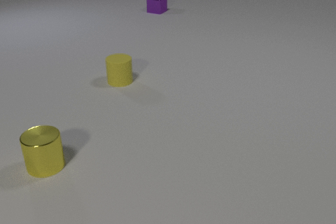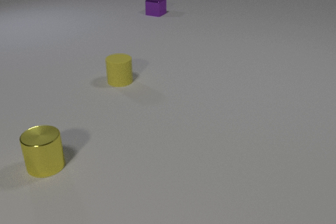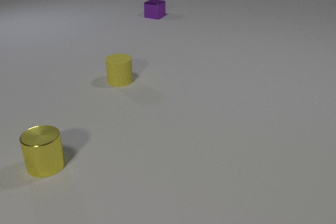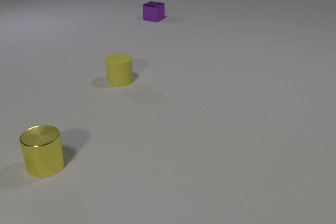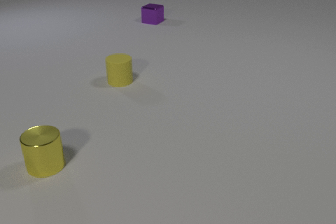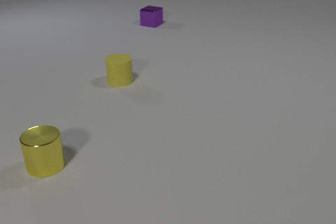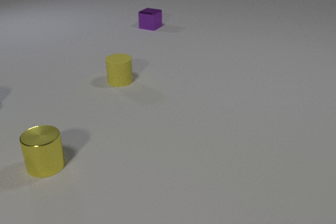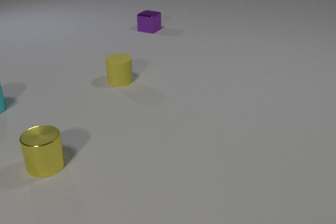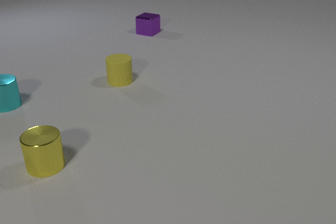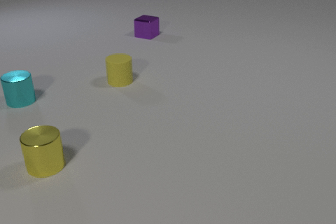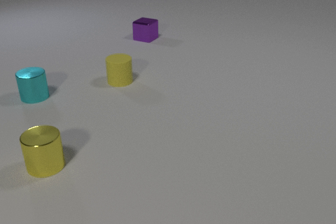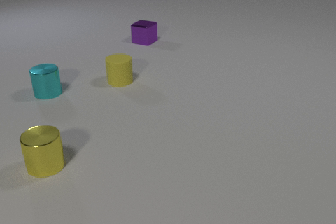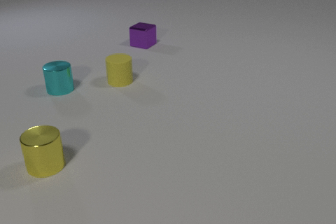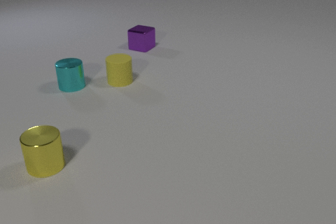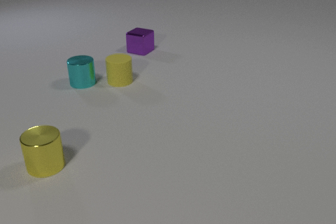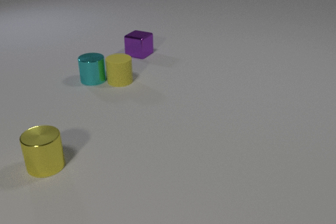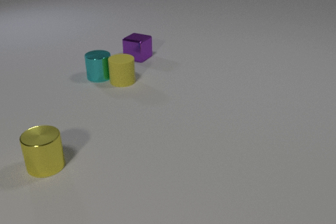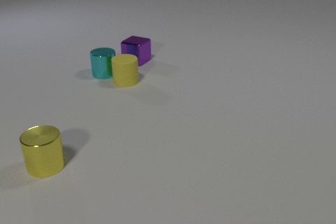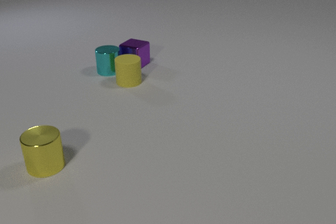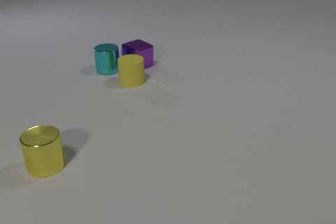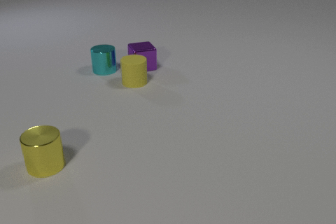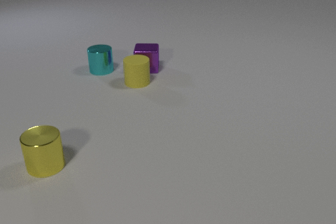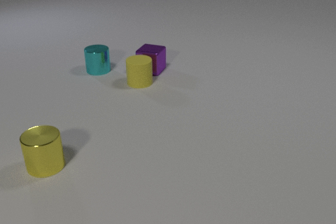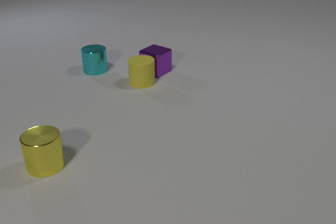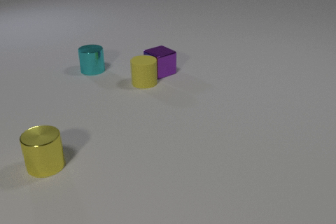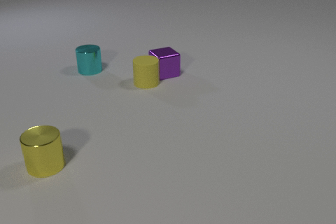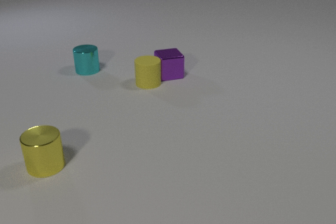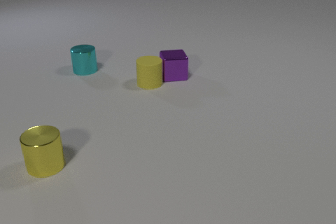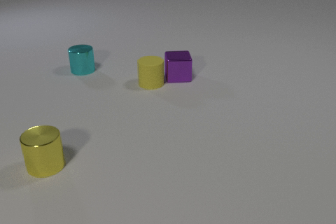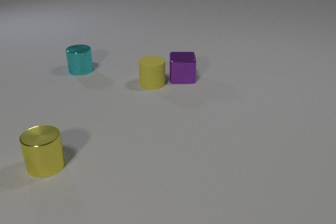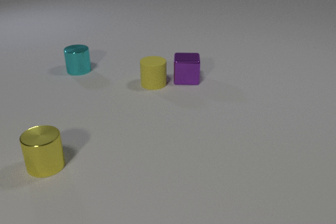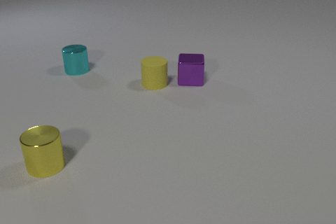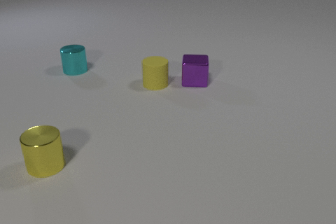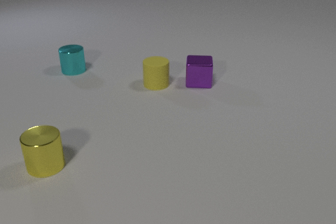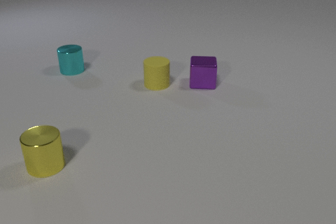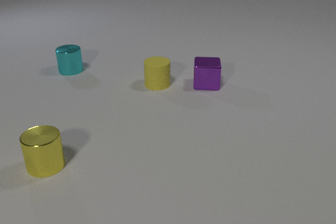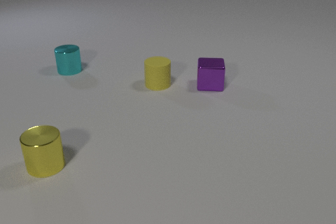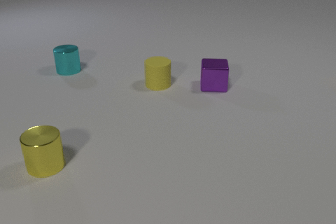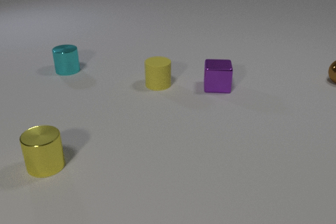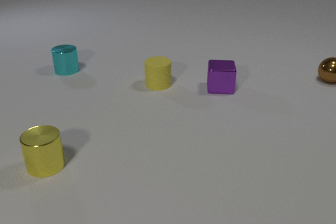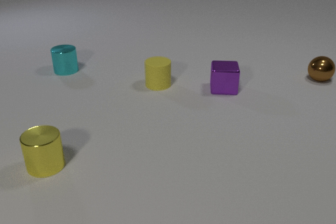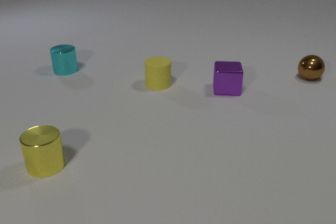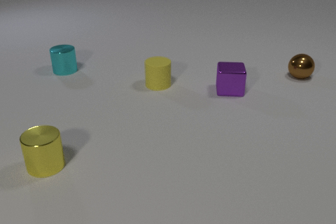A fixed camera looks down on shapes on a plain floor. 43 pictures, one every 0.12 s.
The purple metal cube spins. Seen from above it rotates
clockwise.
The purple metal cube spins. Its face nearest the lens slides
to the left.
0.00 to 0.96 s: The cyan metal cylinder comes in at the left edge, slides to the right. The purple metal cube slides toward the camera.
0.96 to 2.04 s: The cyan metal cylinder slides to the right and away from the camera. The purple metal cube slides toward the camera. The yellow rubber cylinder slides to the right. The cyan metal cylinder and the yellow rubber cylinder collide.
2.04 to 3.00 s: The cyan metal cylinder slides to the left and away from the camera. The purple metal cube slides toward the camera and to the right, spins clockwise seen from above by about 135 degrees, its near face sliding to the left. The yellow rubber cylinder slides to the right. The cyan metal cylinder and the purple metal cube collide. The purple metal cube and the yellow rubber cylinder collide.
3.00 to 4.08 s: The cyan metal cylinder slides to the left. The purple metal cube slides to the right and toward the camera, spins so that its near face slides to the left, clockwise seen from above. The yellow rubber cylinder slides to the right.
4.08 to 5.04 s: The cyan metal cylinder slides to the left. The purple metal cube slides to the right and toward the camera. The brown metal sphere comes in at the right edge, rolls to the left.
How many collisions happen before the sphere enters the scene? 3.
Are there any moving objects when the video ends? yes.
How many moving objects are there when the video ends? 3.
